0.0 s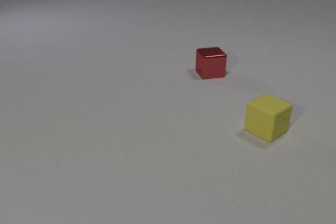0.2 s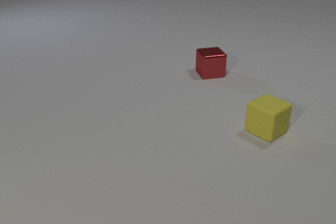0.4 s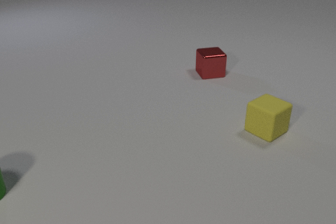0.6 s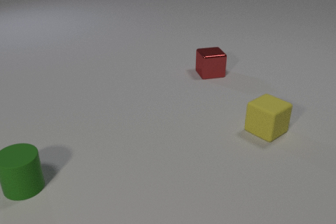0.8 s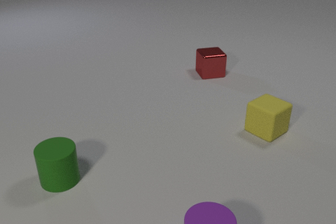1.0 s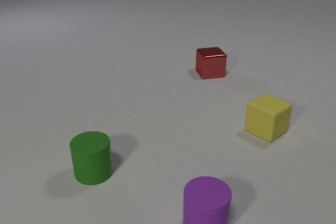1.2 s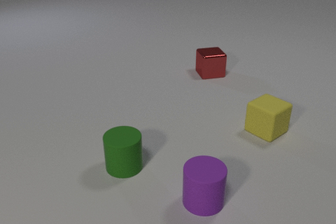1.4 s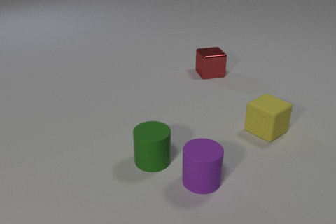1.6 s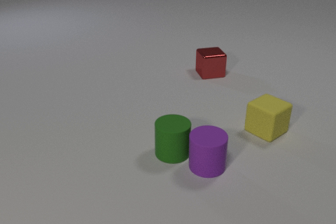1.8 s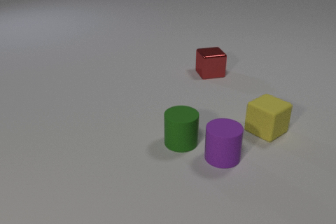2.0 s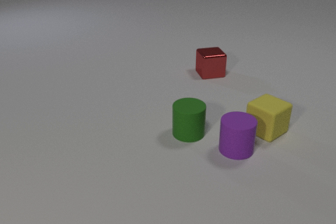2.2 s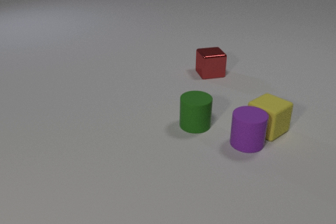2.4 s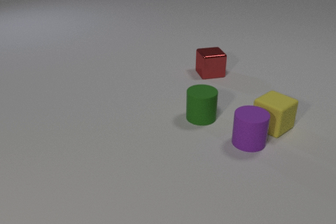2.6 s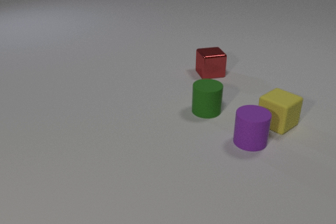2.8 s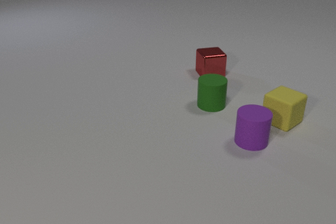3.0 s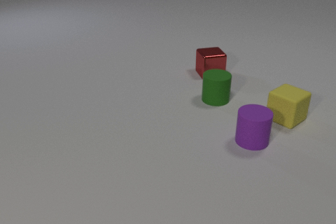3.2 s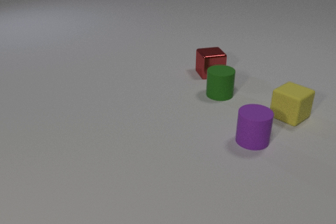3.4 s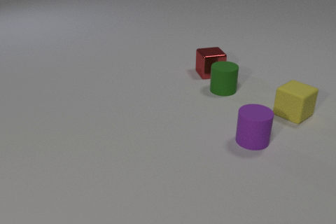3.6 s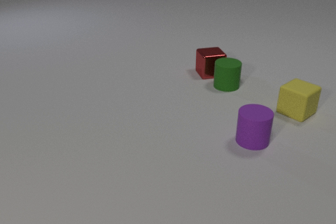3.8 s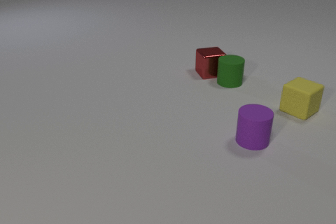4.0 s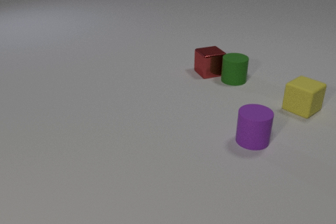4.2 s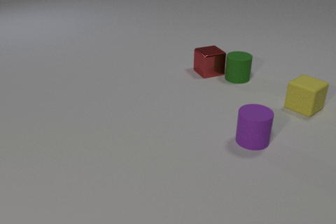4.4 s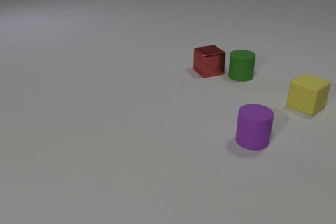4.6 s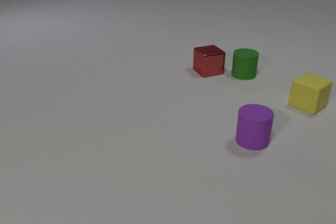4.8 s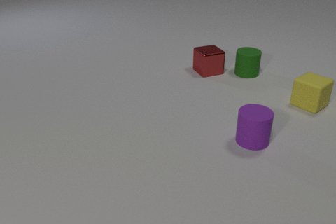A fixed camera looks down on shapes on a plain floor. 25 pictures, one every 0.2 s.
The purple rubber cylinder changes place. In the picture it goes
away from the camera.
0.0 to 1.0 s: The green rubber cylinder comes in at the left edge, slides to the right. The purple rubber cylinder comes in at the bottom edge, slides away from the camera.
1.0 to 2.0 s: The green rubber cylinder slides to the right and away from the camera. The purple rubber cylinder slides away from the camera. The green rubber cylinder and the purple rubber cylinder collide.
2.0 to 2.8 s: The green rubber cylinder slides away from the camera. The purple rubber cylinder slides away from the camera and to the right. The yellow rubber cube slides away from the camera and to the right. The purple rubber cylinder and the yellow rubber cube collide.
2.8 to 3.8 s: The green rubber cylinder slides away from the camera. The yellow rubber cube slides away from the camera and to the right. The green rubber cylinder and the red metal cube collide.
3.8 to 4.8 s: The green rubber cylinder slides away from the camera and to the right. The yellow rubber cube slides away from the camera and to the right. The red metal cube slides away from the camera.
What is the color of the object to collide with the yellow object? purple.
What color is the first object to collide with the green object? purple.
How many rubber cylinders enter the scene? 2.
